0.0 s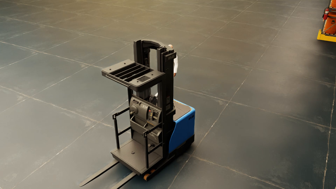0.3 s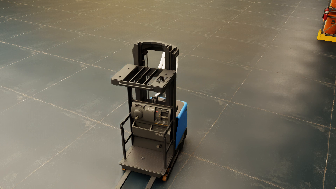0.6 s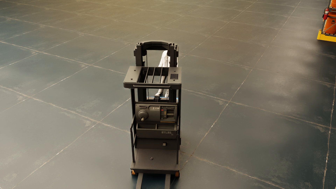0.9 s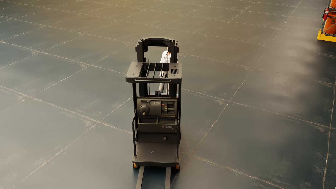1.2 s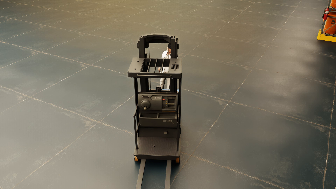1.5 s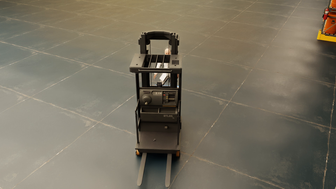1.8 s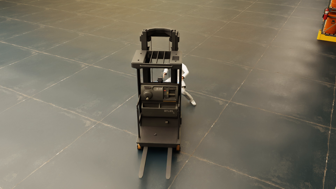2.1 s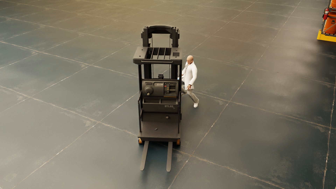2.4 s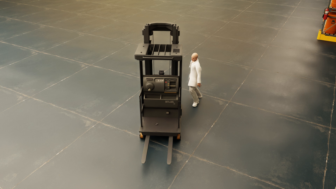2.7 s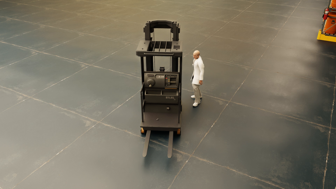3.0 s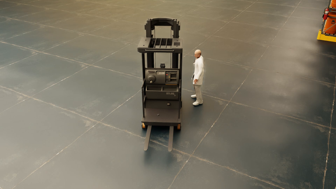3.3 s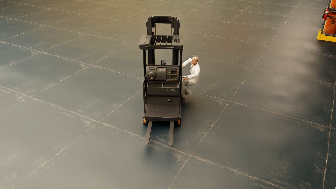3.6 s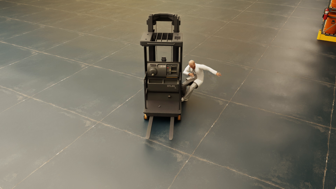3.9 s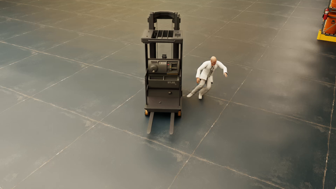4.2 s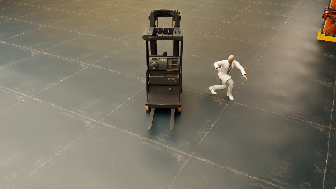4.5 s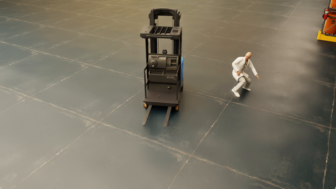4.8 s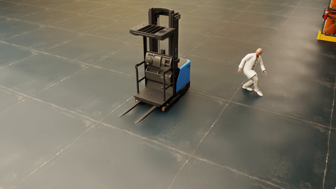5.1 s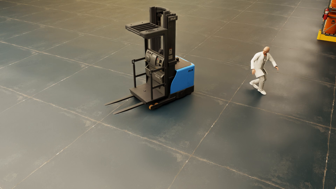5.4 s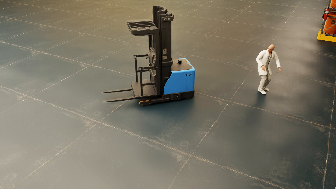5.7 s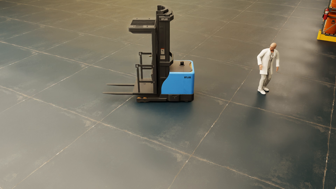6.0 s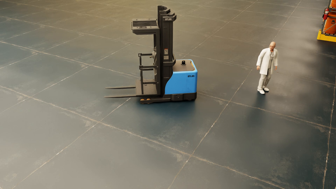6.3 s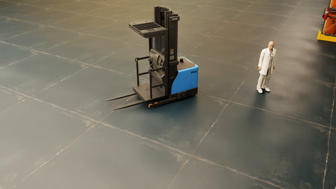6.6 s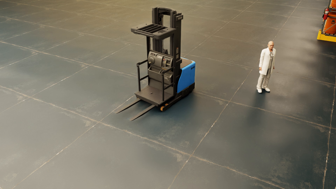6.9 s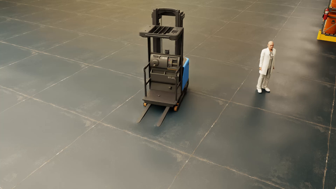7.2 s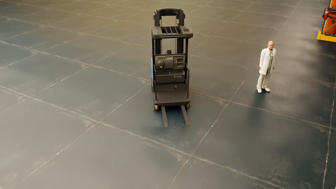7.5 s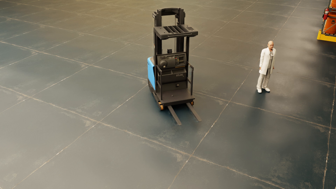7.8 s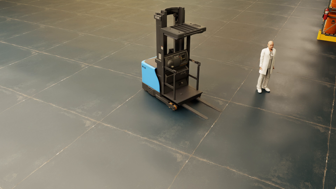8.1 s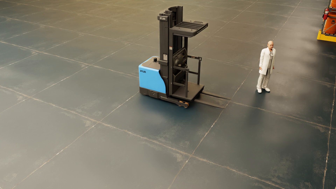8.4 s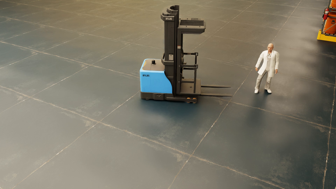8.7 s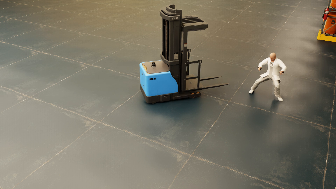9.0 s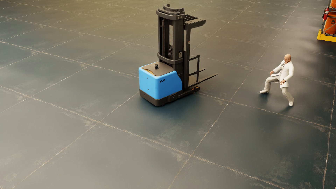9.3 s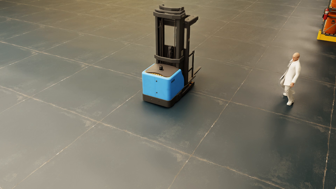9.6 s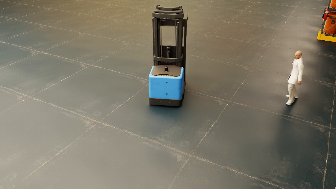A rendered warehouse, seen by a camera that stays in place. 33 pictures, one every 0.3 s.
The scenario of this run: Near miss between a forklift and a person.
